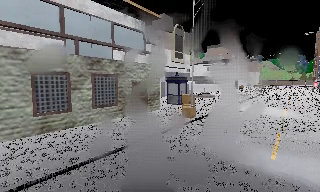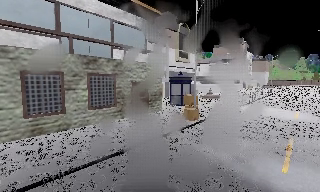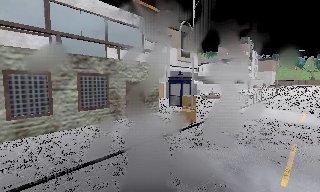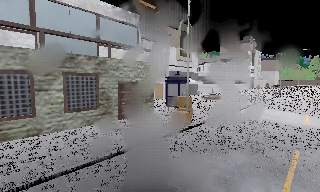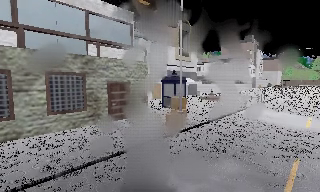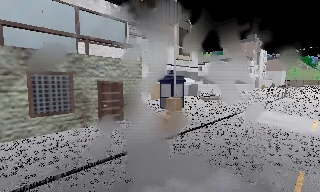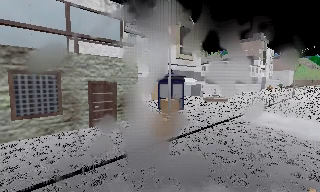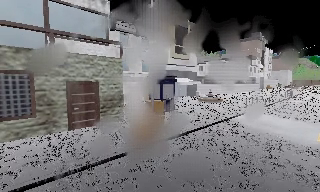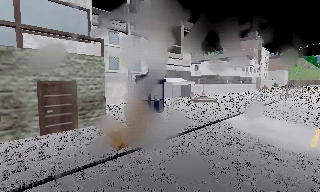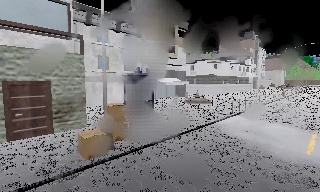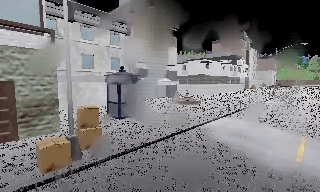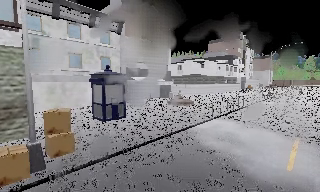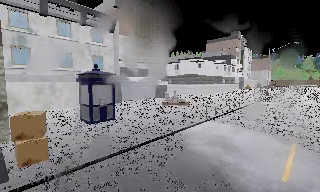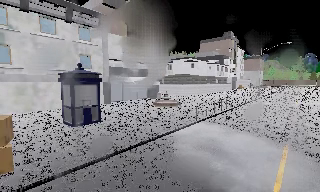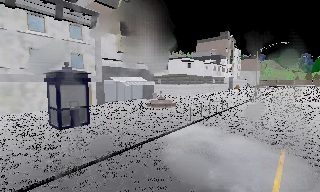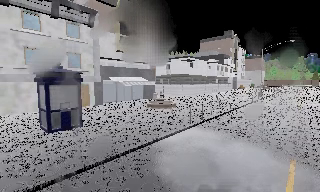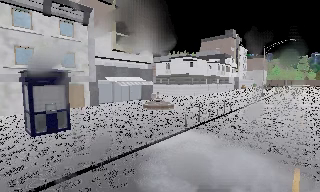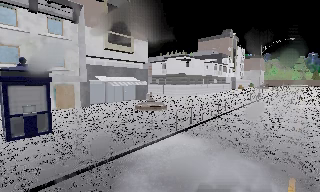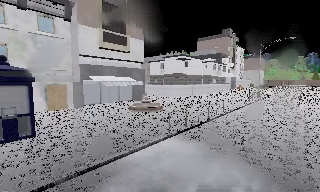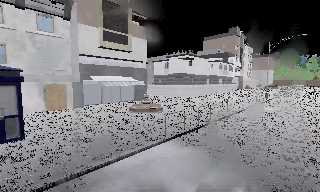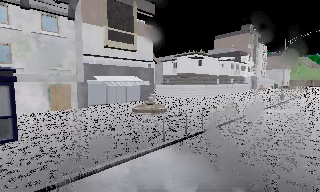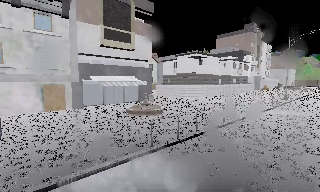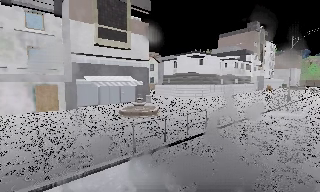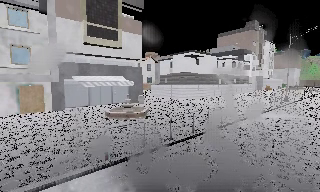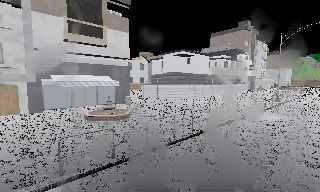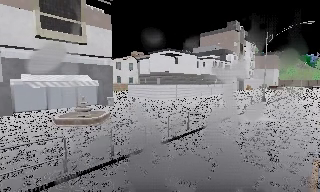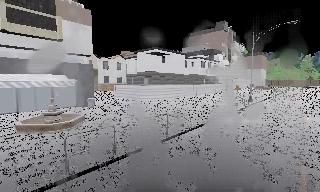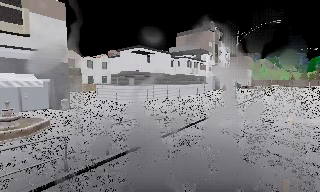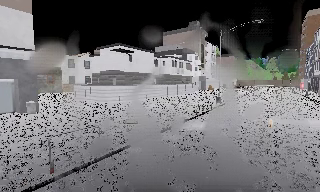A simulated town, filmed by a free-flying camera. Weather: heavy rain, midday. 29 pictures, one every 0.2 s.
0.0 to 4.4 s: The camera pans to its left, which is counterclockwise from overhead, by about 10 degrees. It travels forward and to its right, about 16 m, so what stands in front looms larger.
4.4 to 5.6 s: The camera pans to its right, which is clockwise from overhead, by about 15 degrees. It travels to its right and forward, about 6 m, so close, fixed things drift to the left.
The film runs backward here.
